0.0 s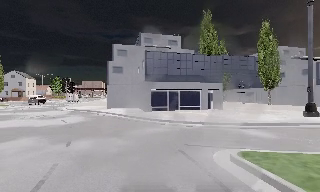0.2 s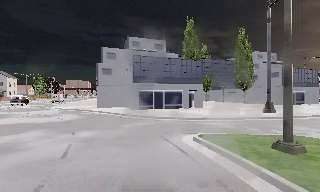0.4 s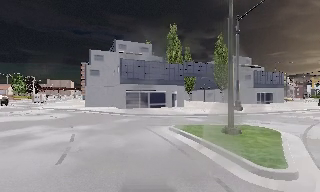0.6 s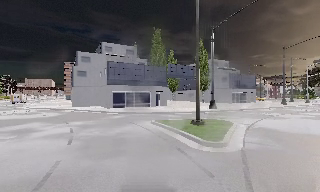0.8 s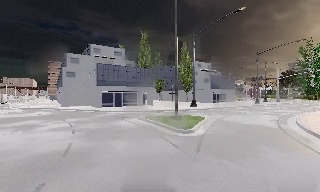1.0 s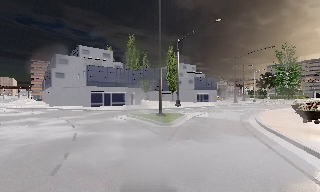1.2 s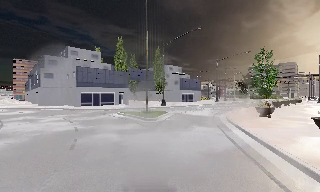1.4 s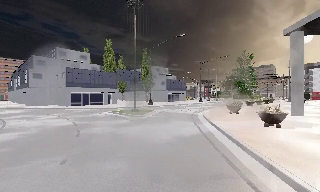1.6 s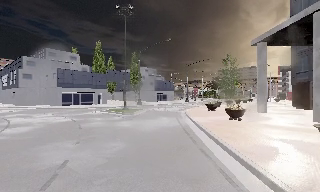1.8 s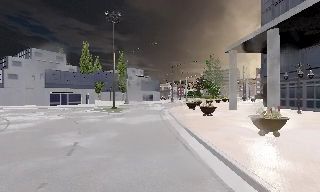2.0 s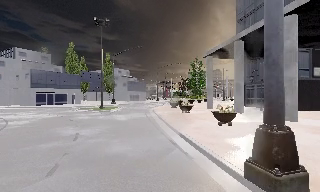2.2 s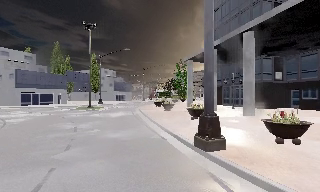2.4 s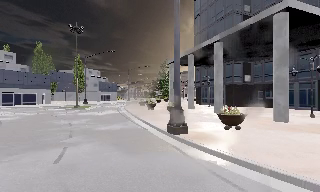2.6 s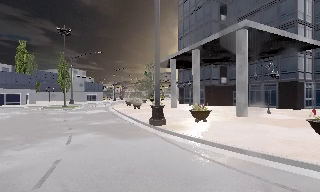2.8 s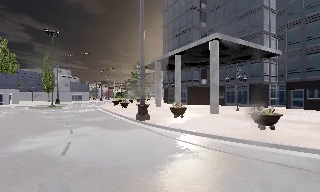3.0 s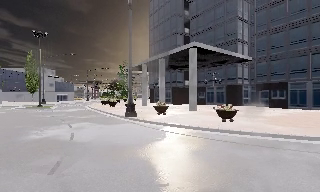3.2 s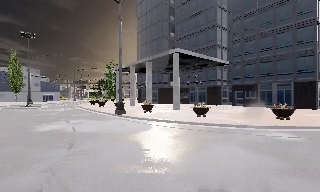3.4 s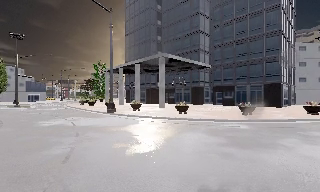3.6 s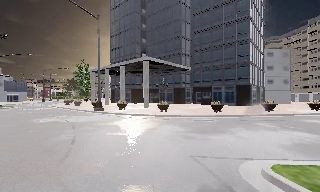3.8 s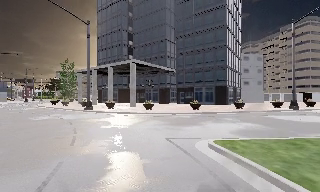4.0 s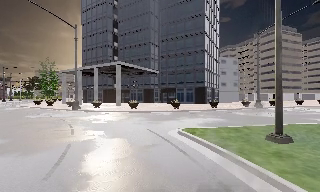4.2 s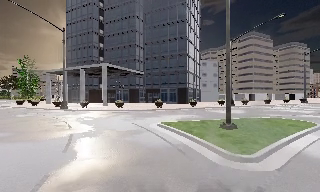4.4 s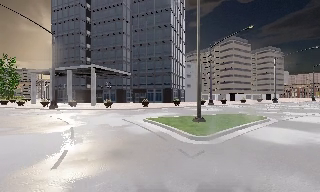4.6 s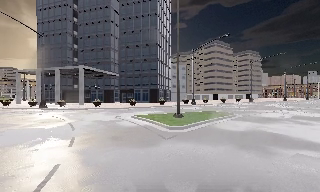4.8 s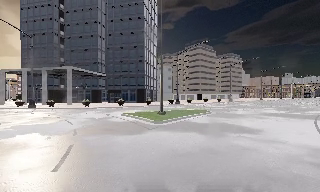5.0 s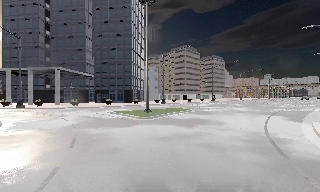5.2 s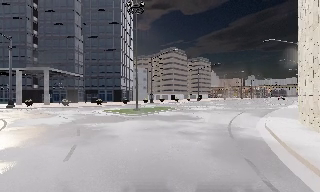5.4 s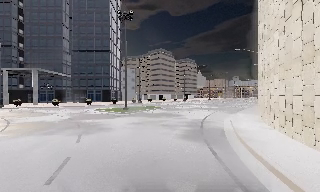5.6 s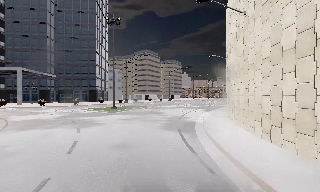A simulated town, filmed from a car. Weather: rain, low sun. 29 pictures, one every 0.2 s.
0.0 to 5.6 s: The camera swings to its right by about 130 degrees, and the scene slides to the left. It travels backward, about 55 m.
The film runs backward here.
